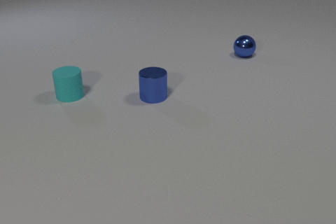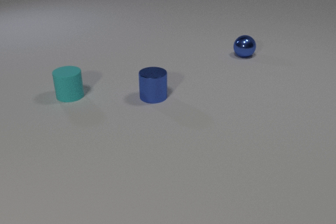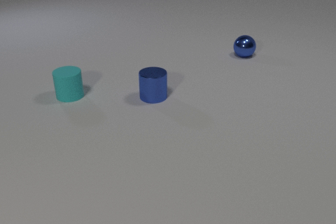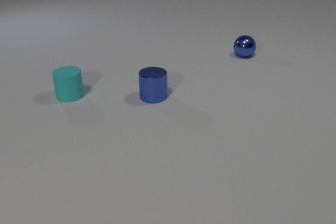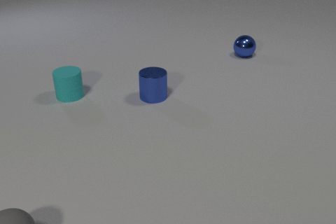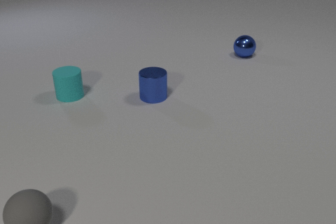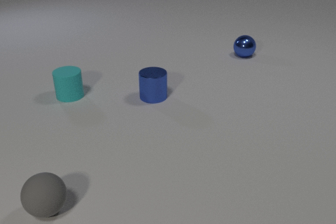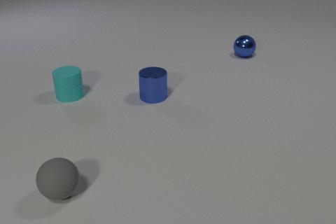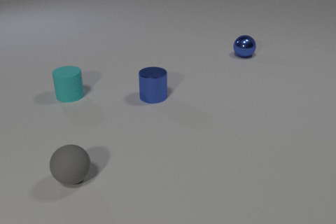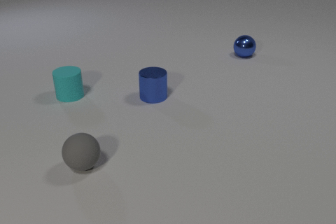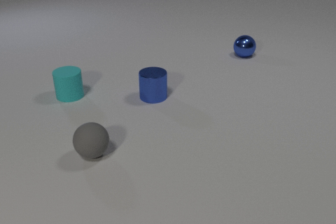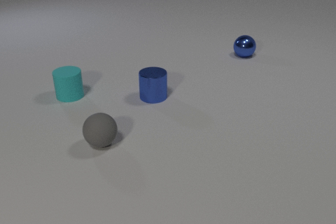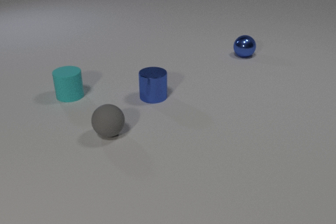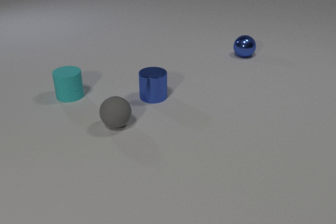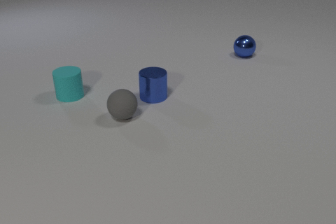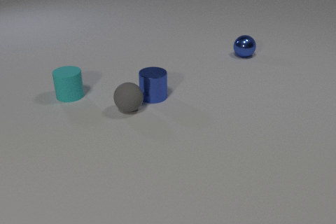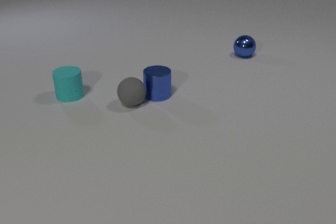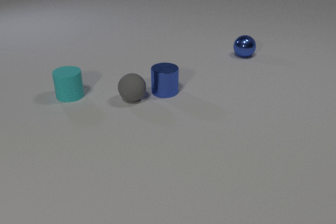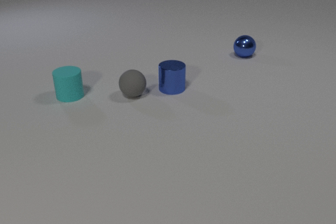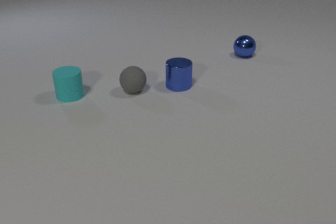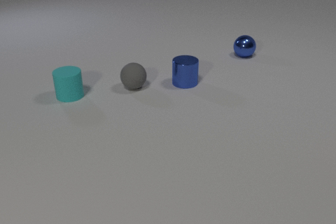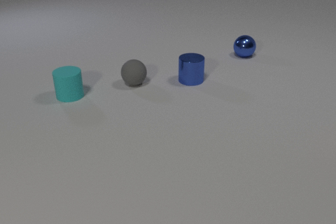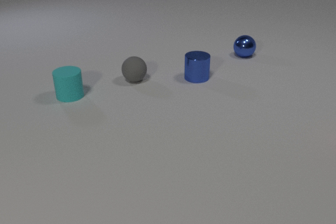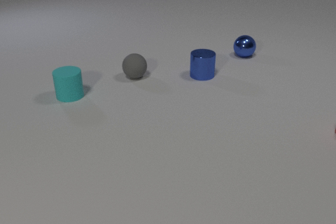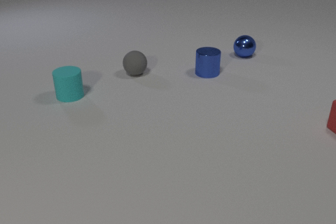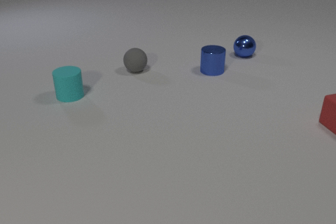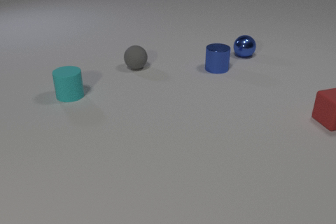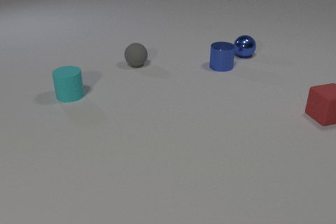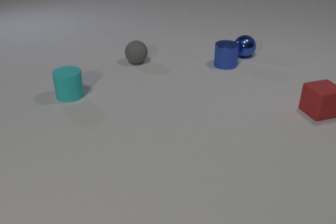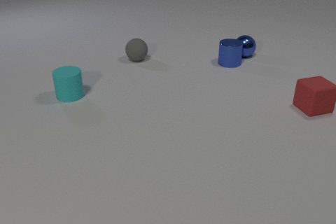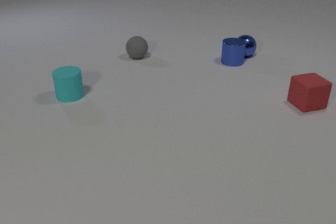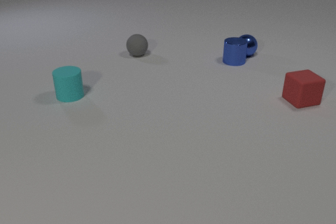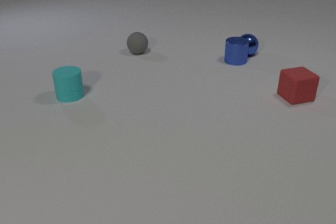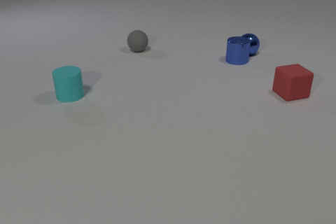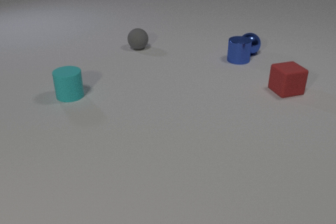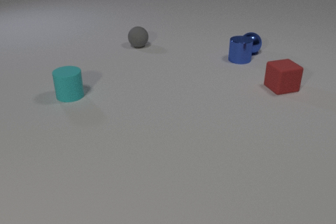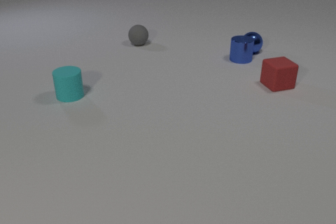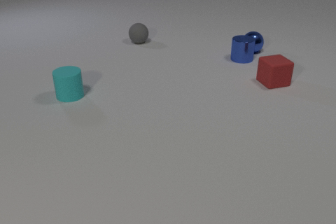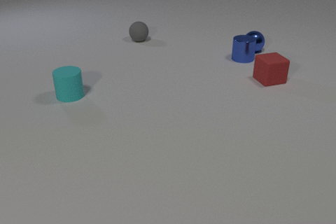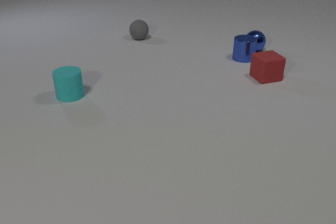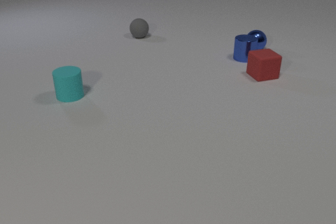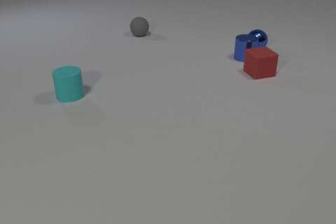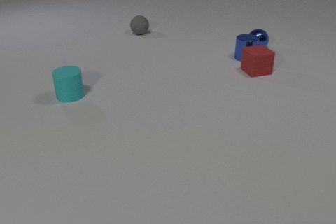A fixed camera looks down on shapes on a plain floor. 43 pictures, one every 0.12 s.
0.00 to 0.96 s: The gray rubber sphere comes in at the bottom edge, rolls away from the camera and to the right.
0.96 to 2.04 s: The gray rubber sphere rolls away from the camera and to the right. The blue metal cylinder slides to the right and away from the camera. The gray rubber sphere and the blue metal cylinder collide.
2.04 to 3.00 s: The gray rubber sphere rolls away from the camera. The blue metal cylinder slides away from the camera and to the right. The red rubber cube comes in at the right edge, slides to the left and away from the camera.
3.00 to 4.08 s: The gray rubber sphere rolls away from the camera. The blue metal cylinder slides away from the camera and to the right. The blue metal sphere rolls away from the camera and to the right. The red rubber cube slides away from the camera and to the left. The blue metal cylinder and the blue metal sphere collide.
4.08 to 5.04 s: The gray rubber sphere rolls away from the camera. The blue metal cylinder slides away from the camera and to the right. The blue metal sphere rolls away from the camera and to the right. The red rubber cube slides away from the camera and to the left.
What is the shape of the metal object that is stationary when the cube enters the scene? sphere.
How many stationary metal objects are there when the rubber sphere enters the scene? 2.
What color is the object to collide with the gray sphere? blue.
